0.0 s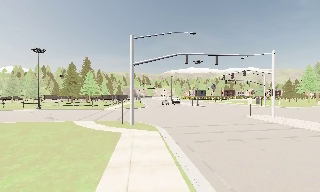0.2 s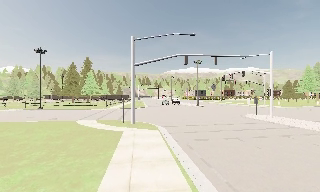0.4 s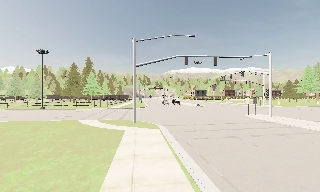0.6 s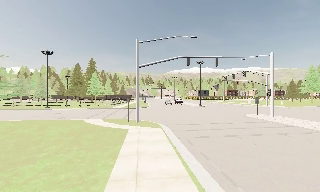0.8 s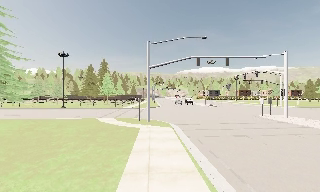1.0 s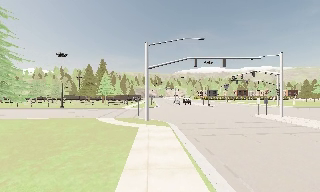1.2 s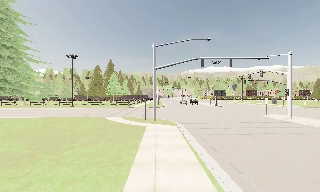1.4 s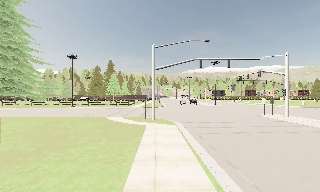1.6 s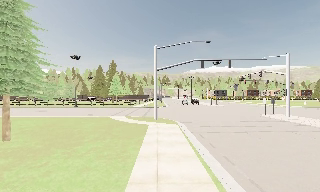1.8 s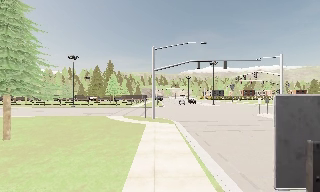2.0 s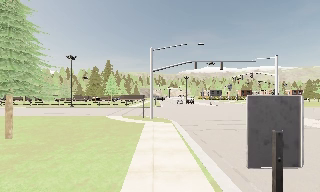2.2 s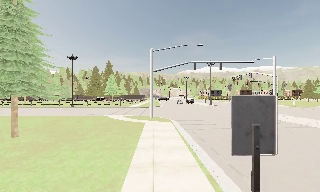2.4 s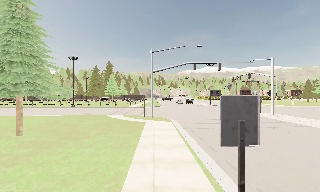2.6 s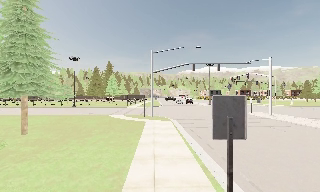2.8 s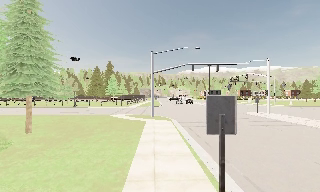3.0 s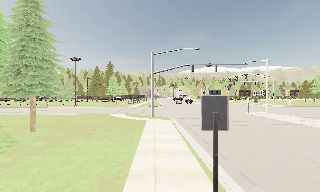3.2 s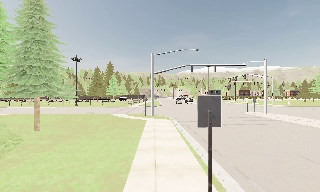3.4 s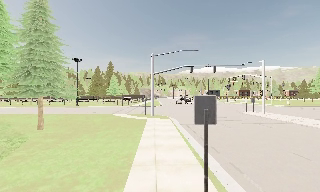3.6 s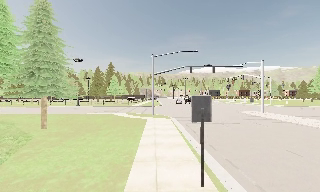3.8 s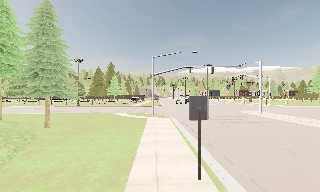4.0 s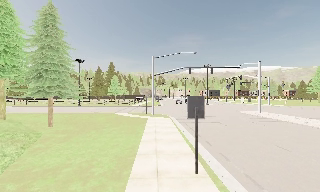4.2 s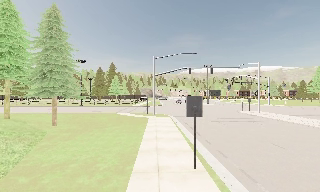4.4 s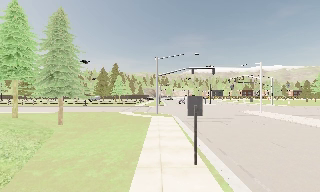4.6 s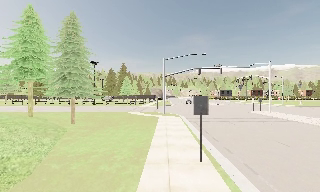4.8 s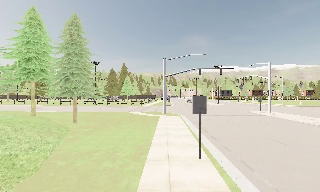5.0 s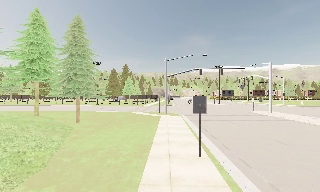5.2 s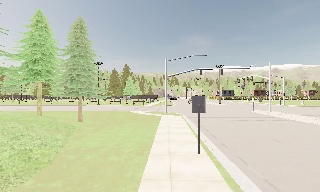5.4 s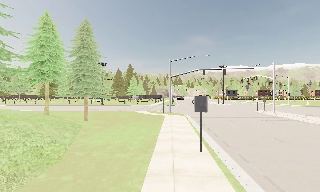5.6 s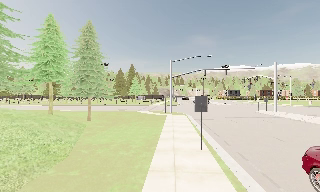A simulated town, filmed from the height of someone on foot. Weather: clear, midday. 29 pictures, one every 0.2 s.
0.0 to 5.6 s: The camera swings to its left by about 10 degrees, and the scene slides to the right. It travels backward, about 10 m, so what stands in front gets smaller.
The film runs backward here.
